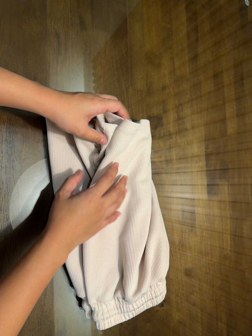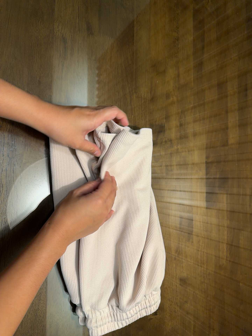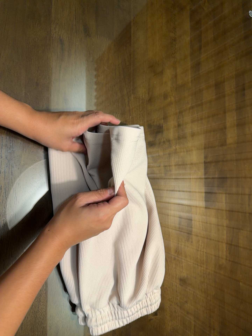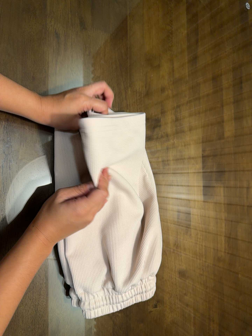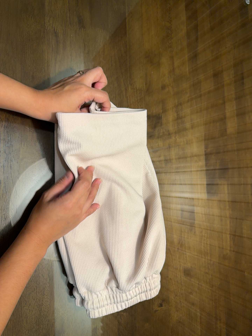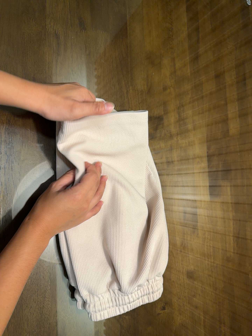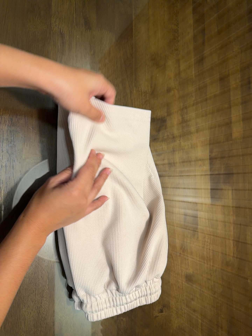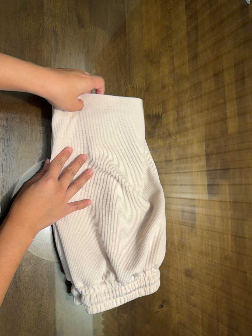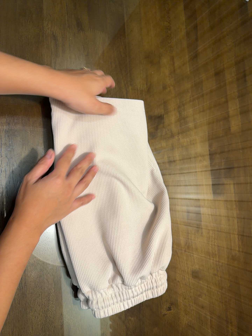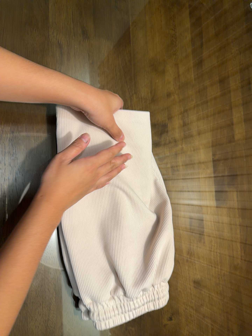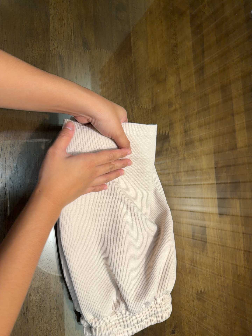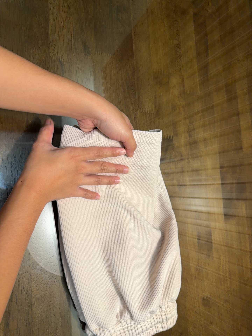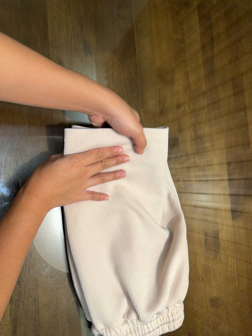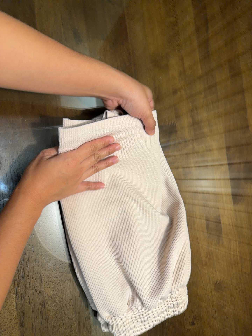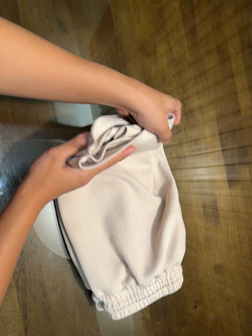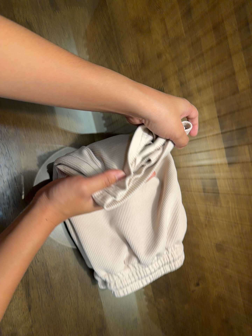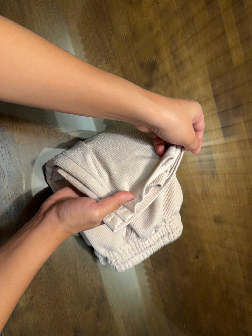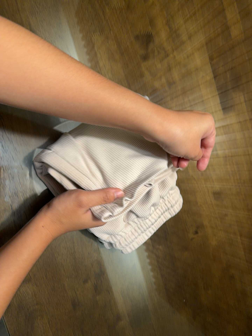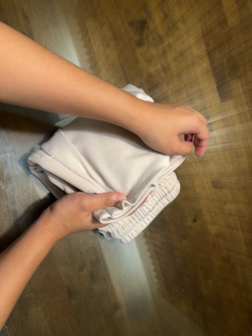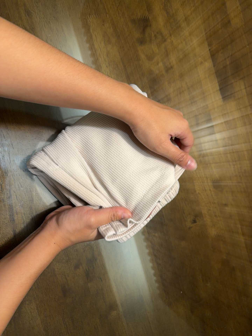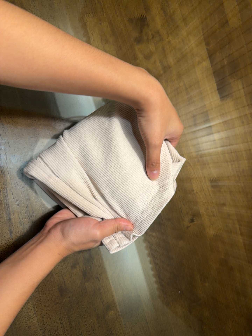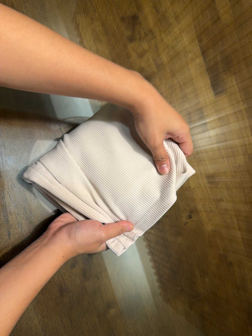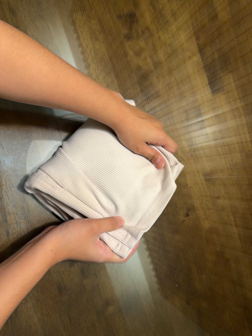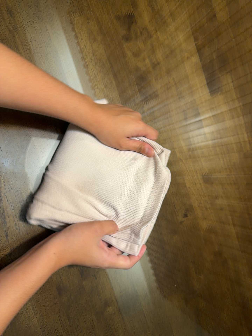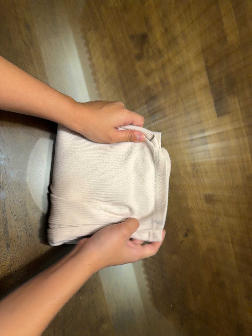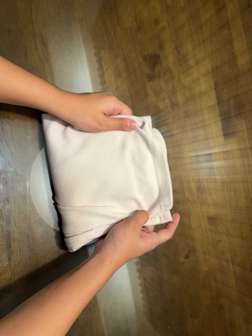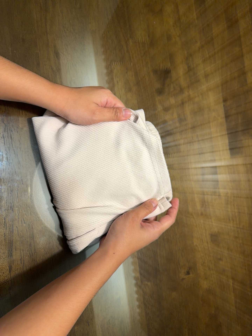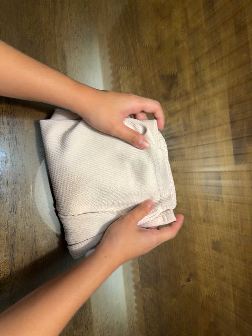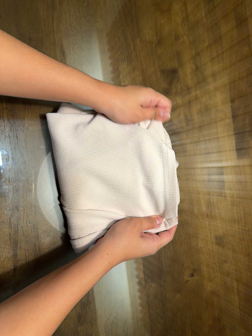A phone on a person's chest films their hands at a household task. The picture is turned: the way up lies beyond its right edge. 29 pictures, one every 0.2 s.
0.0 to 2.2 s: The camera shifts only a little, or ends up much as it began.
2.2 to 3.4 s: The camera travels toward the bottom of its view, about 10 cm, so close, fixed things drift upward. Its aim tips toward the bottom of its view by about 10 degrees, and the scene shifts upward. It rolls about its line of sight by about 15 degrees, and the scene rotates counterclockwise.
3.4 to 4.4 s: The camera shifts only a little, or ends up much as it began.
4.4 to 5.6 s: The camera travels toward the top of its view, about 7 cm, so close, fixed things drift downward. It rolls about its line of sight by about 10 degrees, and the scene rotates clockwise.
The film runs forward here.
